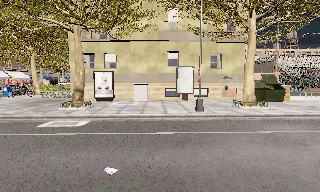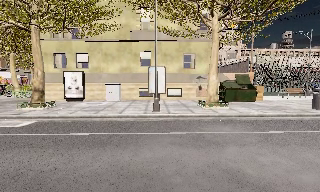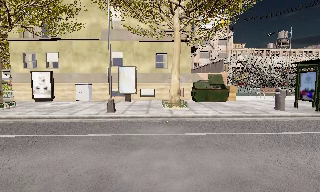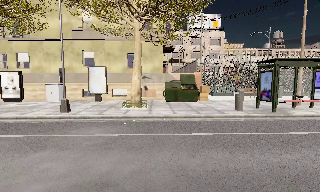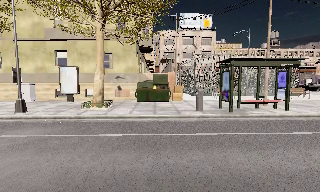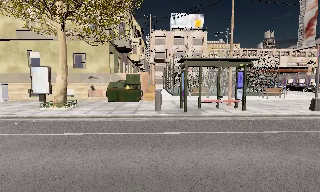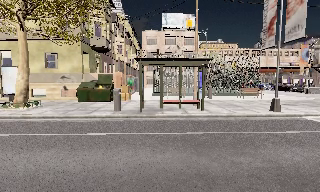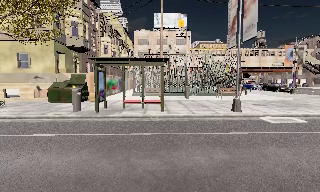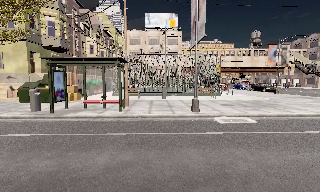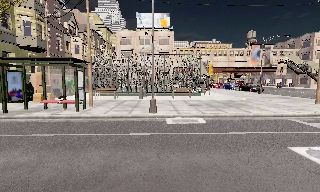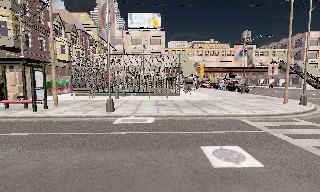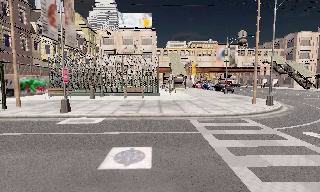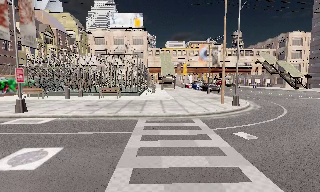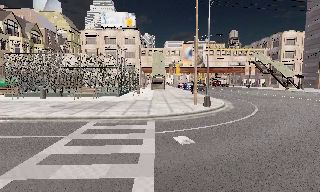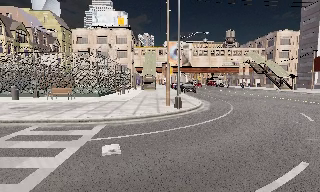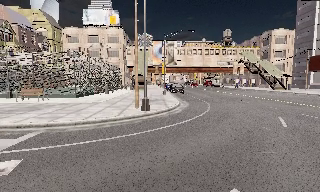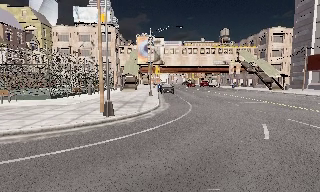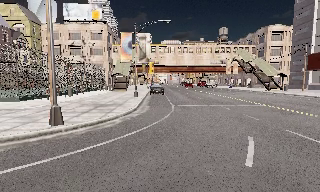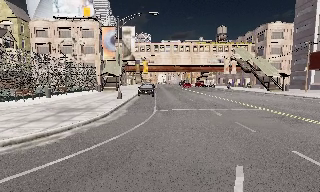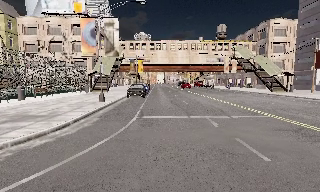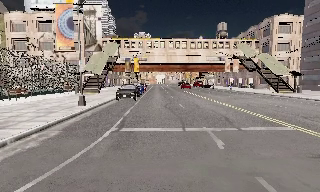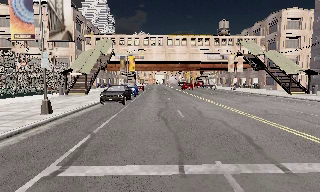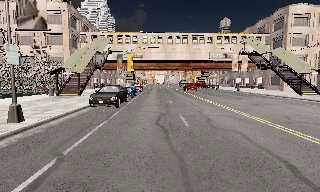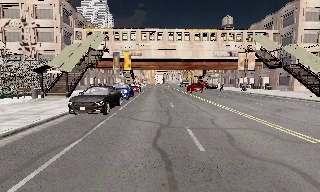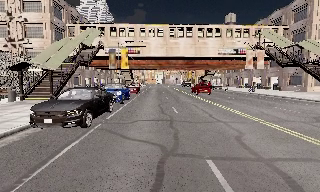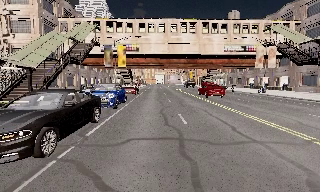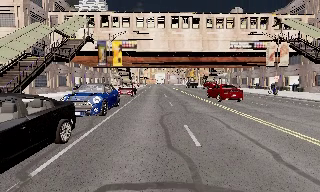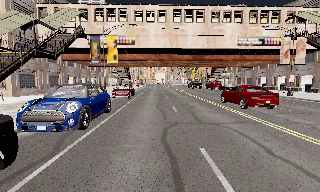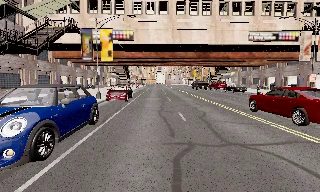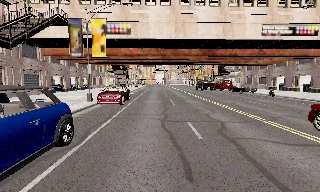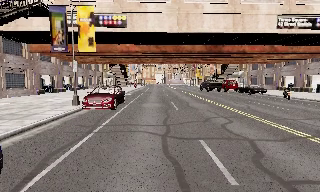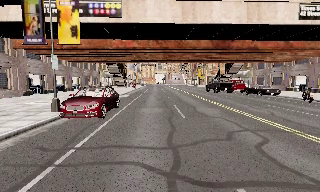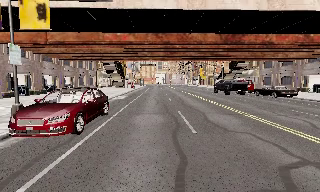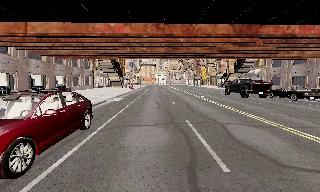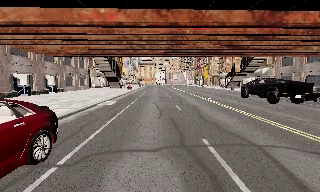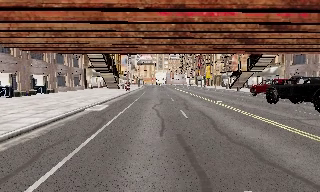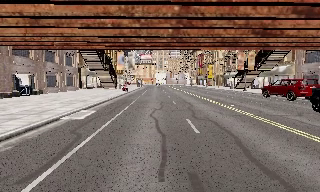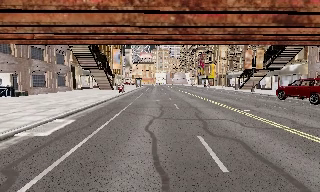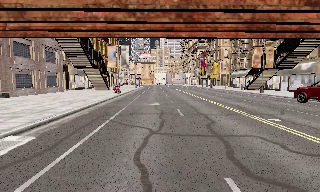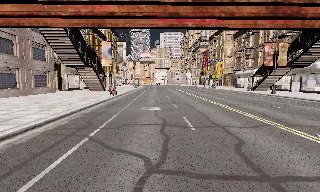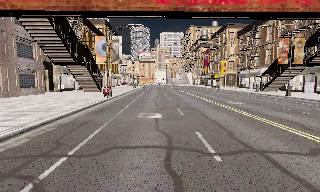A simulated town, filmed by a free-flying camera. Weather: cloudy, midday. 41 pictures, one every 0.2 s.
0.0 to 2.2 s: The camera travels to its right, about 25 m, so close, fixed things drift to the left.
2.2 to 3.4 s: The camera travels to its right and forward, about 12 m, so close, fixed things drift to the left.
3.4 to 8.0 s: The camera travels forward, about 50 m, so what stands in front looms larger.
The film runs backward here.
